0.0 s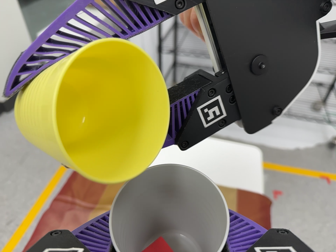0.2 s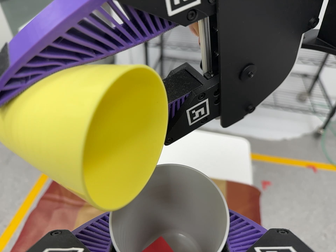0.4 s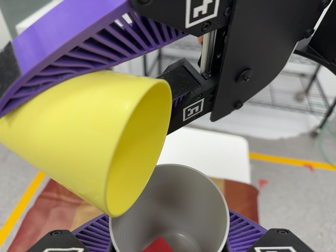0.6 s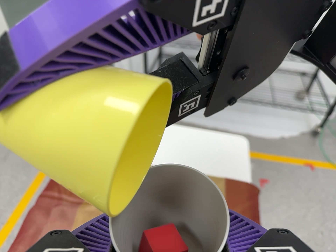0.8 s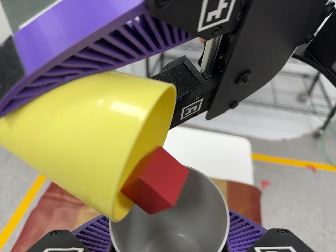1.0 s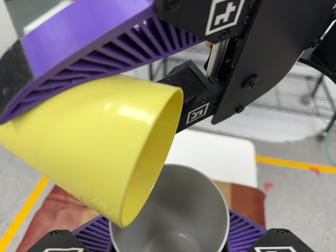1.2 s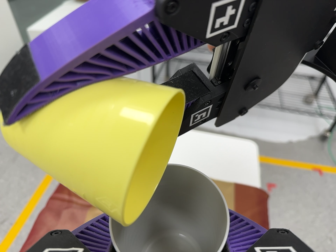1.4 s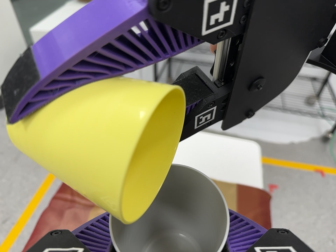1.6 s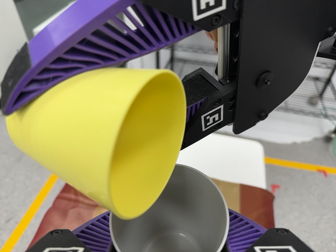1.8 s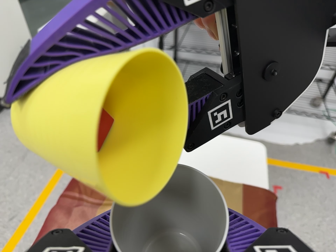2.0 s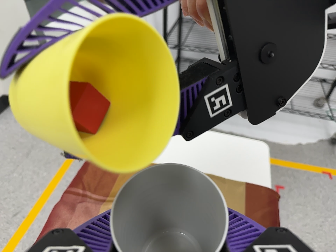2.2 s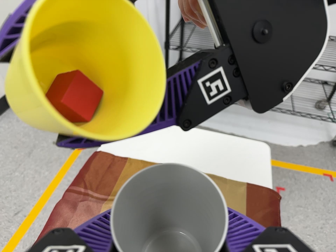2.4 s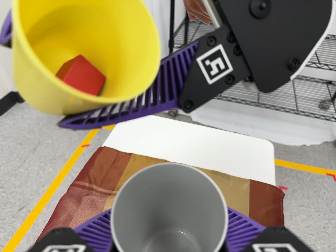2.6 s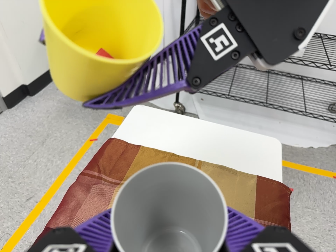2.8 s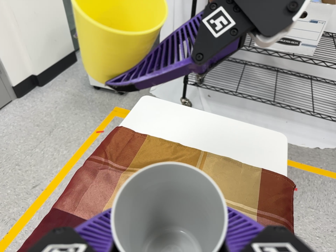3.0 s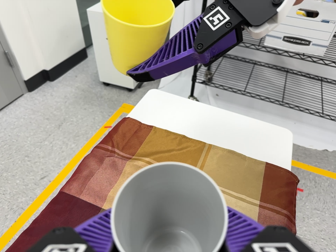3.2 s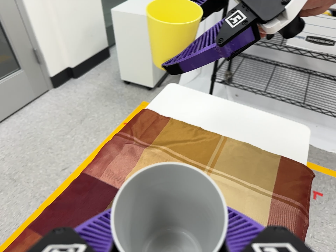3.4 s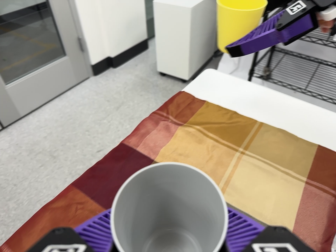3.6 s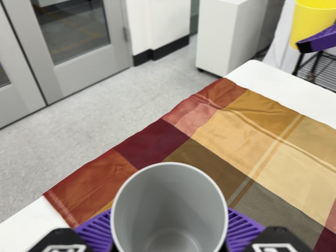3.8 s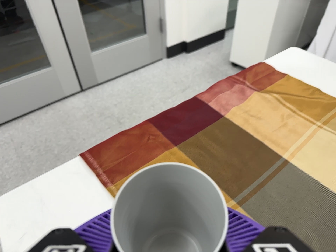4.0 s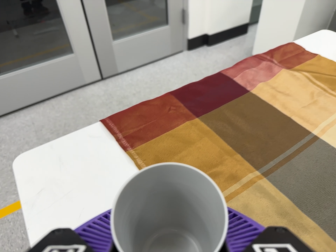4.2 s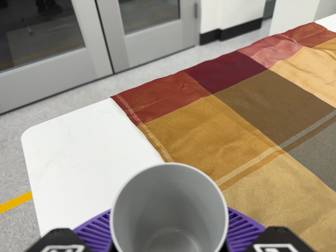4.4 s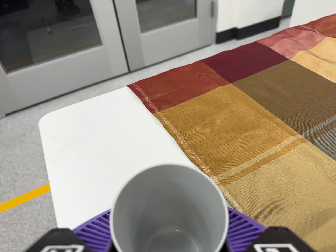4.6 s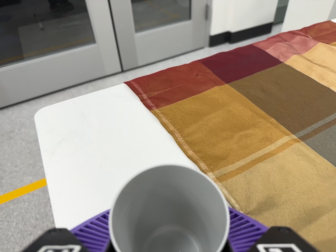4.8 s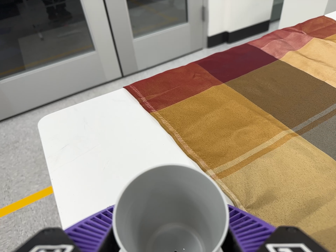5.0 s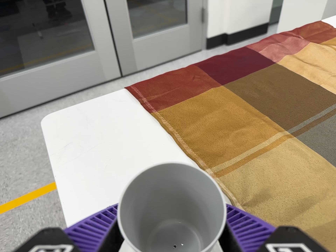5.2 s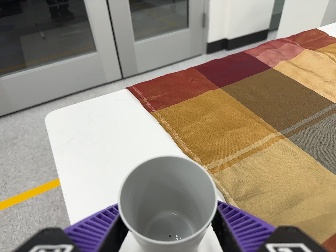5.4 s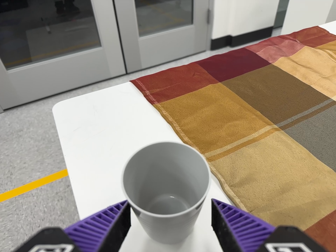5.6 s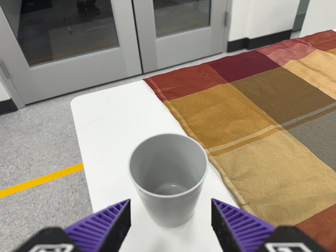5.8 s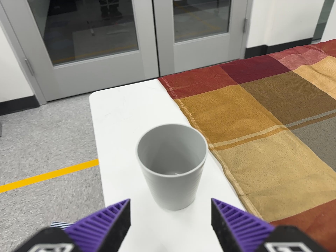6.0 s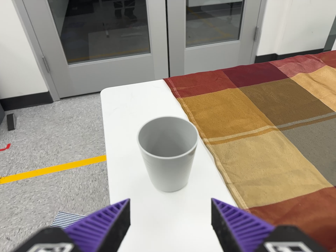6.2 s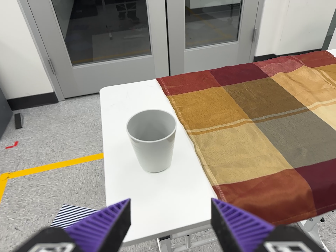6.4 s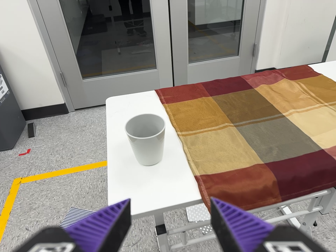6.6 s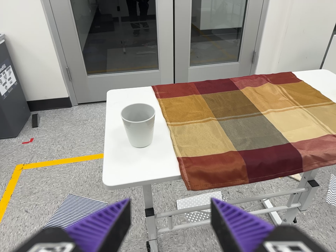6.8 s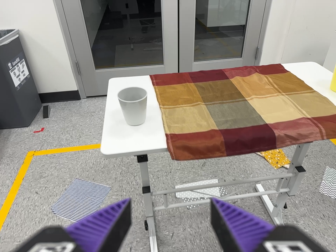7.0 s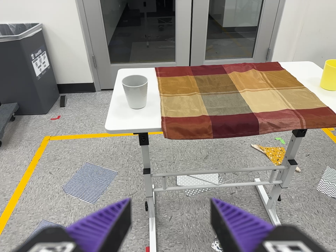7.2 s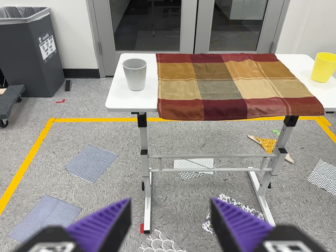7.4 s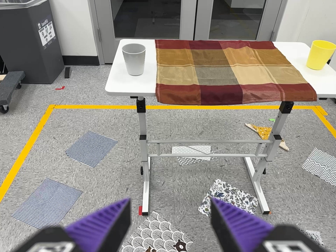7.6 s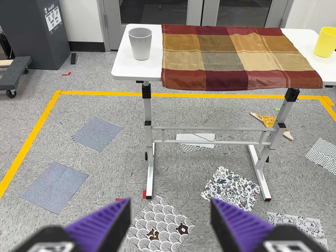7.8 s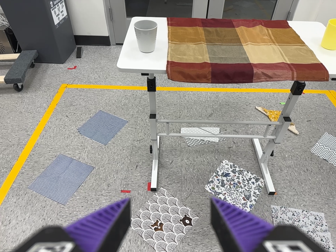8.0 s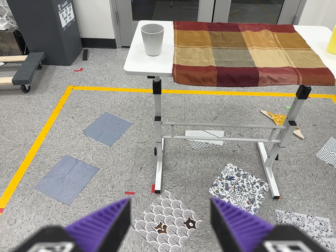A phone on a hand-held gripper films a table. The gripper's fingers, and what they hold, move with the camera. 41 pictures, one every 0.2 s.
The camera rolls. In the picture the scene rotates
clockwise.
The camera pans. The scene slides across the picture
to the right.
0.0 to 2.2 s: The camera shifts only a little, or ends up much as it began.
2.2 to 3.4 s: The scene slides to the right, as the camera pans about 15 degrees to its left. It travels toward the bottom of its view and backward, about 14 cm, so close, fixed things drift upward. It rolls about its line of sight by about 15 degrees, and the scene rotates clockwise.
3.4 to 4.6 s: The camera swings to its left by about 20 degrees, and the scene slides to the right. It travels toward the bottom of its view, about 22 cm, so close, fixed things drift upward. It rolls about its line of sight by about 15 degrees, and the scene rotates clockwise.
4.6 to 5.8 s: The camera travels backward and toward the bottom of its view, about 10 cm, so what stands in front gets smaller.
5.8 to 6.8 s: The camera travels backward and to its right, about 38 cm, so what stands in front gets smaller.
6.8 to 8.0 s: The camera travels backward and toward the bottom of its view, about 24 cm, so what stands in front gets smaller. It rolls about its line of sight by about 10 degrees, and the scene rotates clockwise.
The film runs backward here.
